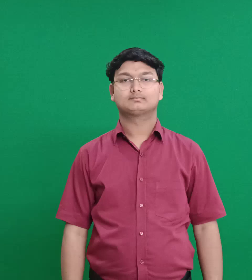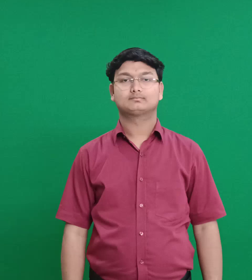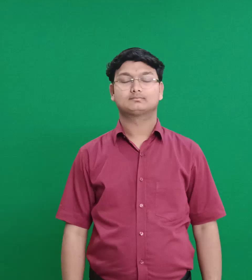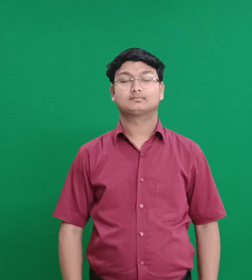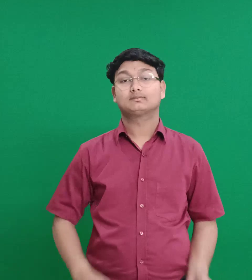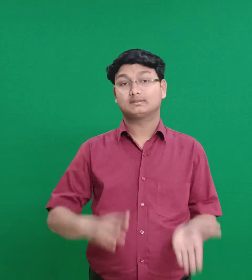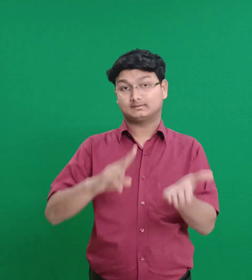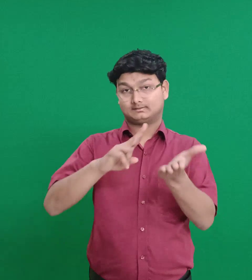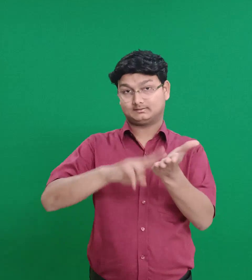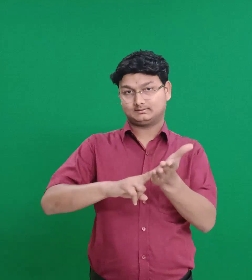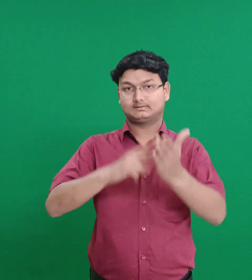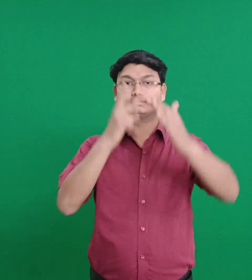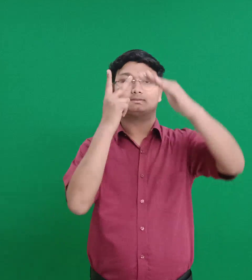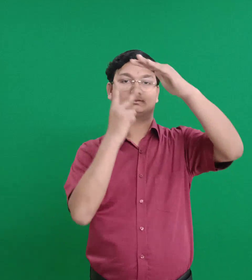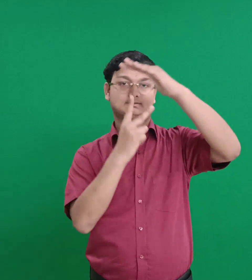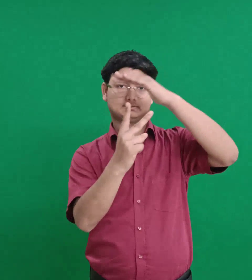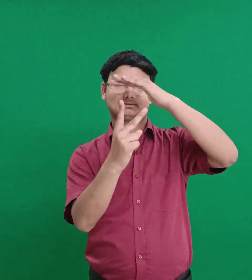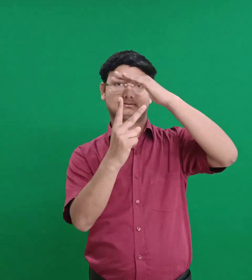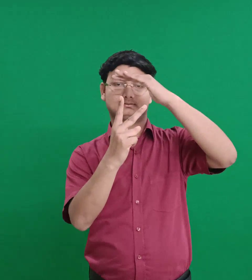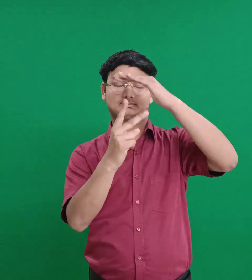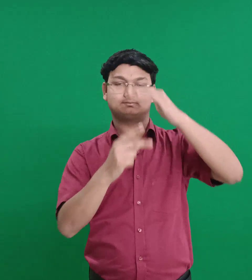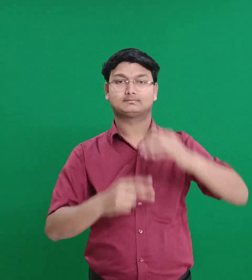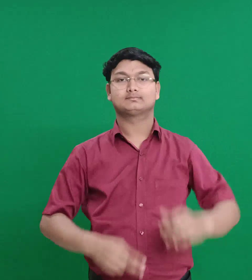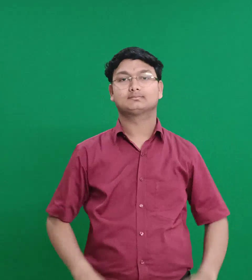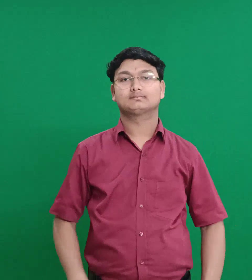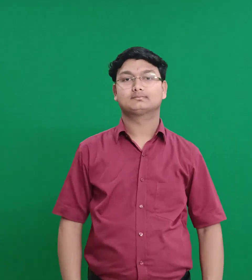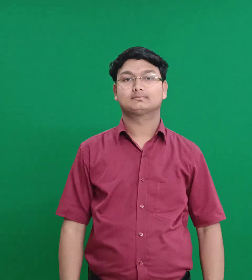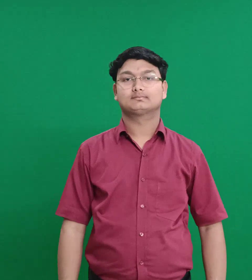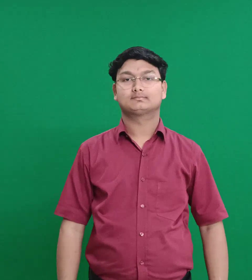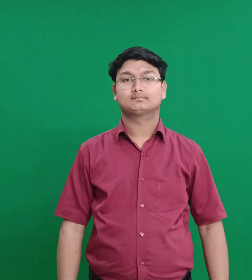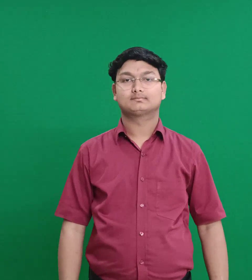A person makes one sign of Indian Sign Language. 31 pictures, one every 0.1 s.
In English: nathan
